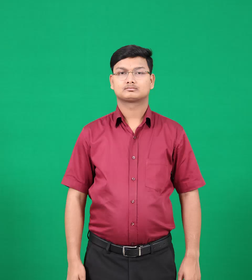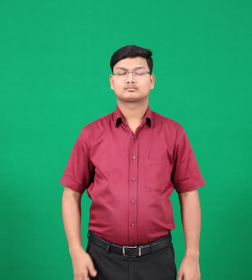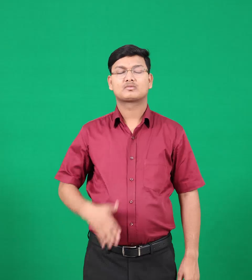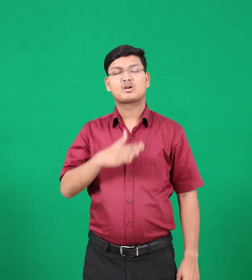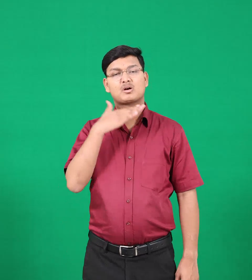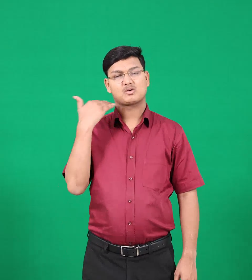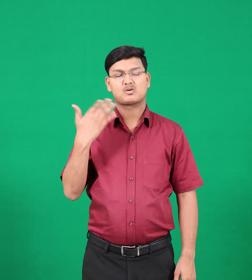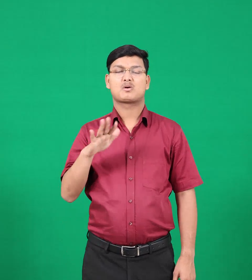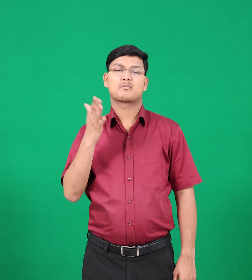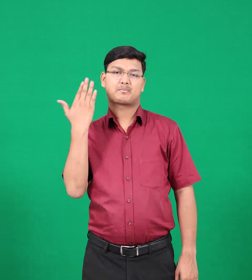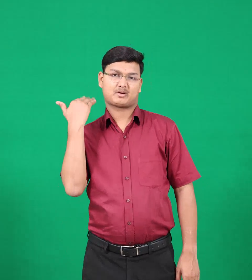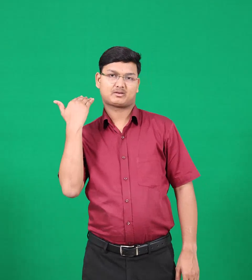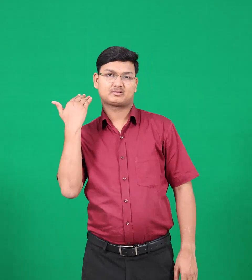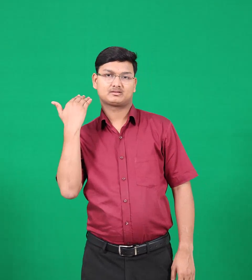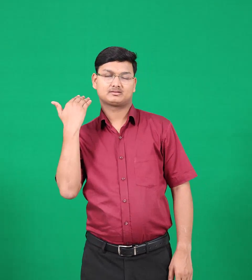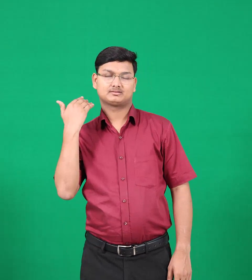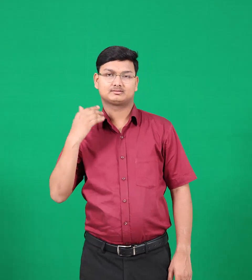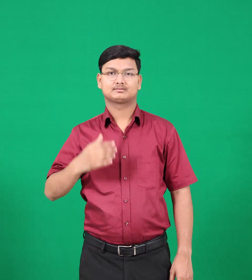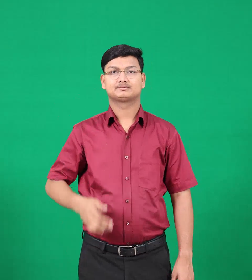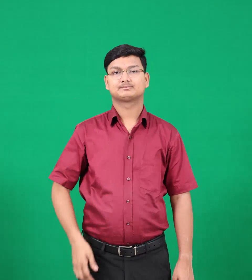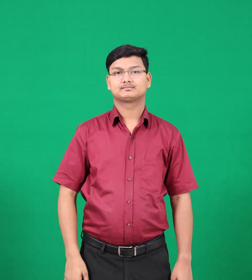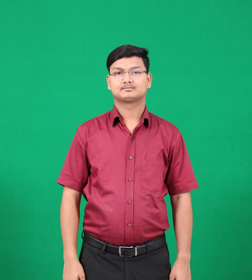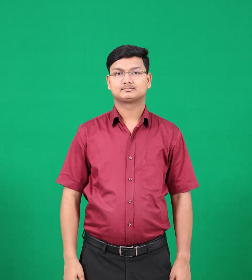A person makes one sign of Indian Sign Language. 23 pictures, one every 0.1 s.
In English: died
